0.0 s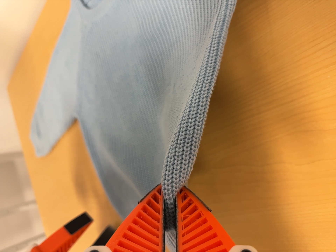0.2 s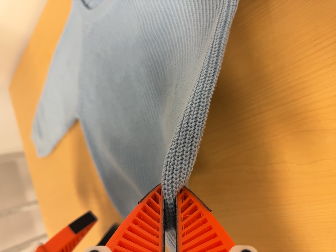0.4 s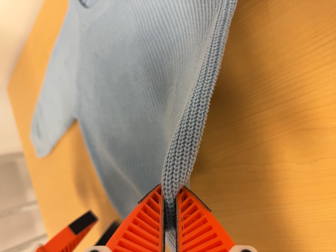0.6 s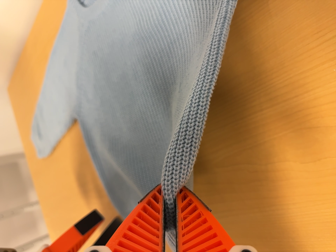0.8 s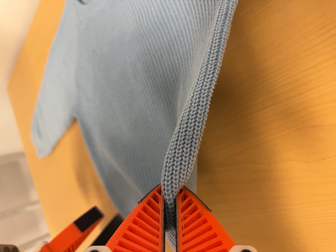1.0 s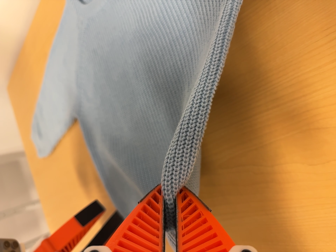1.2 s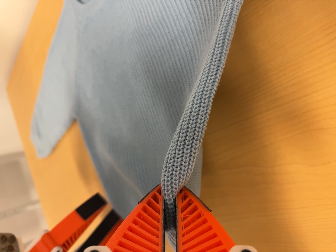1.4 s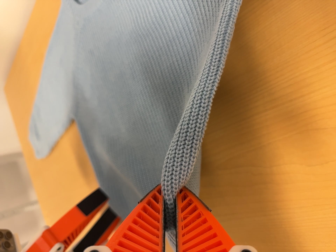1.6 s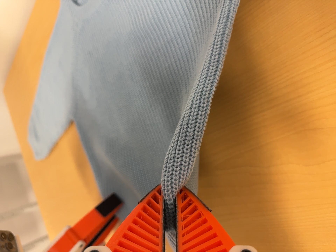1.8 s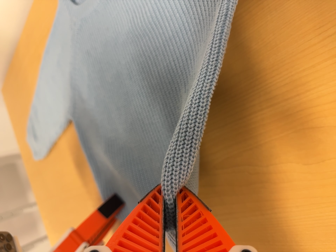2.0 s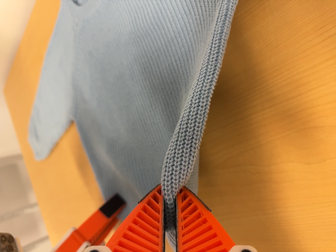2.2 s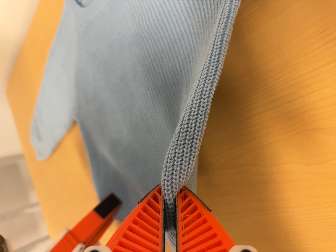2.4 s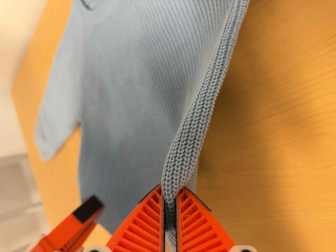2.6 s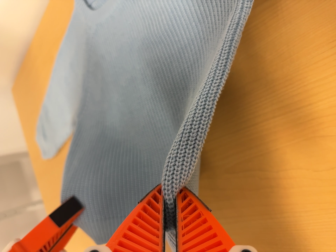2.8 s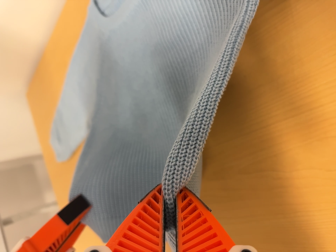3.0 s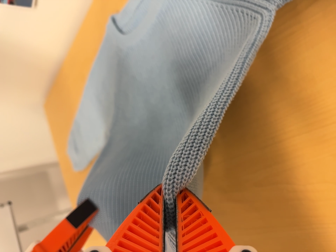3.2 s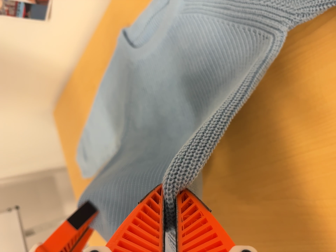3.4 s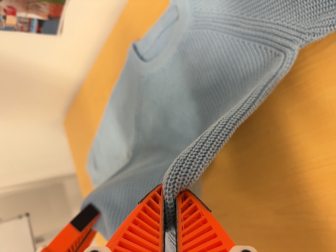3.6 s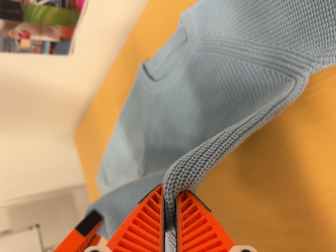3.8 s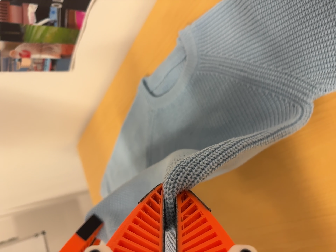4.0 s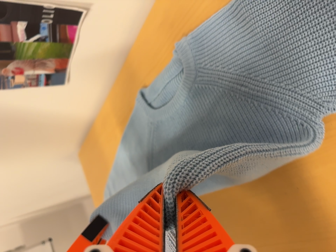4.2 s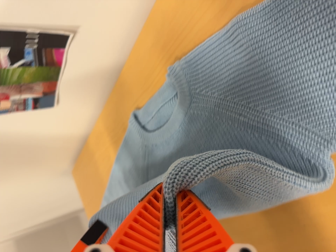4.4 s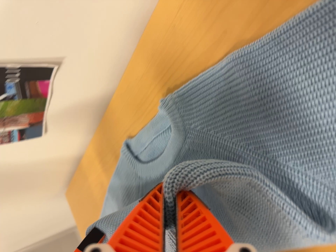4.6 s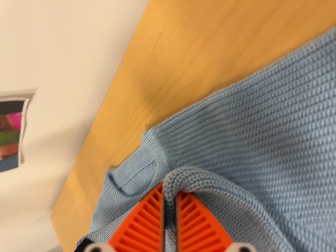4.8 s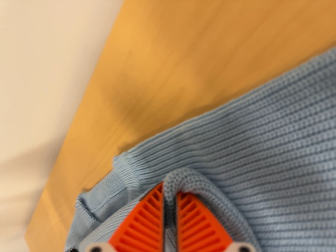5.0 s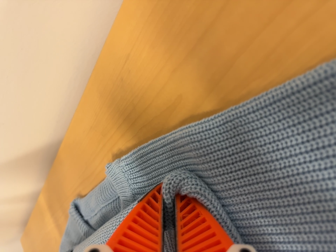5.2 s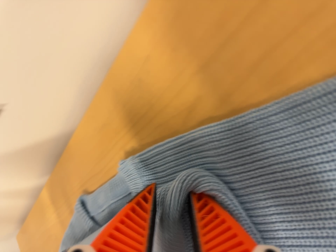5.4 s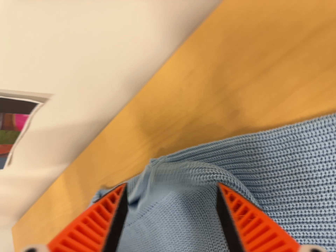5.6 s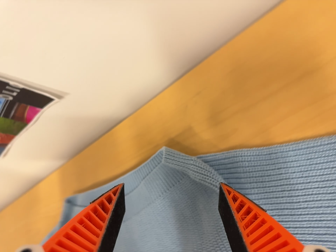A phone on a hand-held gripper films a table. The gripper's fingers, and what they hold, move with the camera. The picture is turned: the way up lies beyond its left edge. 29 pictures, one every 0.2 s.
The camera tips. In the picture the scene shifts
downward.
0.0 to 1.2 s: The camera shifts only a little, or ends up much as it began.
1.2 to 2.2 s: The camera keeps its place and its aim.
2.2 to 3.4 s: The camera travels toward the top of its view, about 7 cm, so close, fixed things drift downward.
3.4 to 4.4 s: The camera travels toward the top of its view and forward, about 16 cm, so close, fixed things drift downward. It rolls about its line of sight by about 10 degrees, and the scene rotates counterclockwise.
4.4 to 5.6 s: The camera pans to its right by about 10 degrees. It travels to its left, about 7 cm. Its aim tips toward the top of its view by about 15 degrees, and the scene shifts downward. It rolls about its line of sight by about 20 degrees, and the scene rotates clockwise.
The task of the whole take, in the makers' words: fold up.
The film runs forward here.
